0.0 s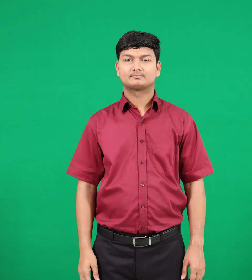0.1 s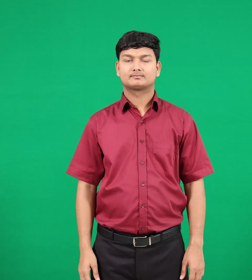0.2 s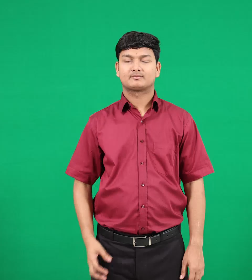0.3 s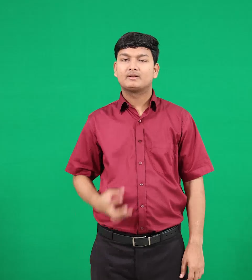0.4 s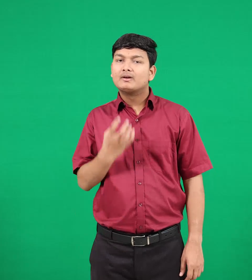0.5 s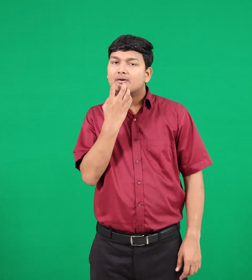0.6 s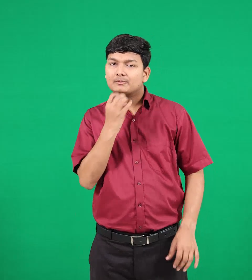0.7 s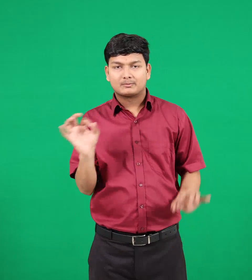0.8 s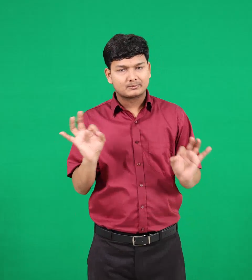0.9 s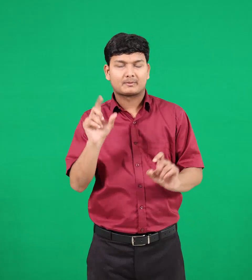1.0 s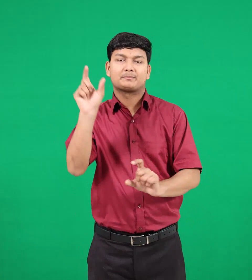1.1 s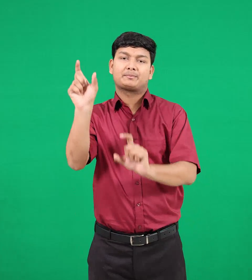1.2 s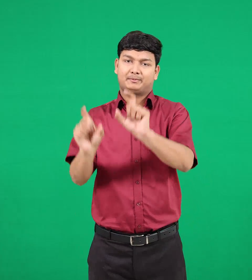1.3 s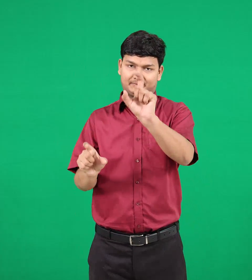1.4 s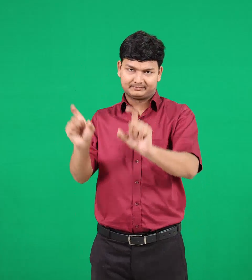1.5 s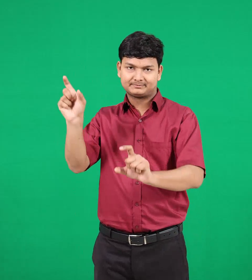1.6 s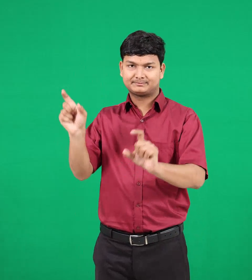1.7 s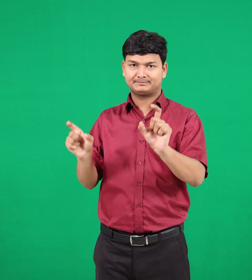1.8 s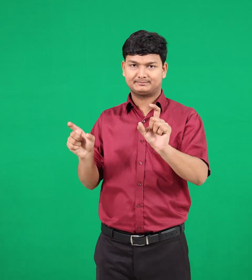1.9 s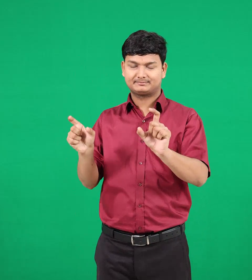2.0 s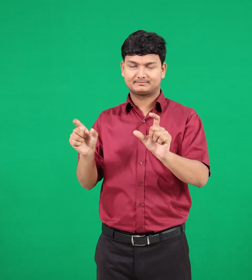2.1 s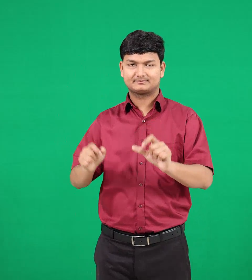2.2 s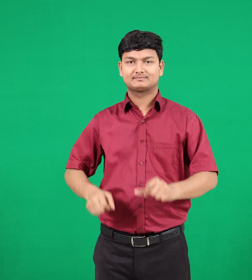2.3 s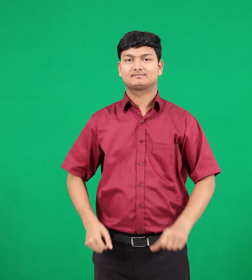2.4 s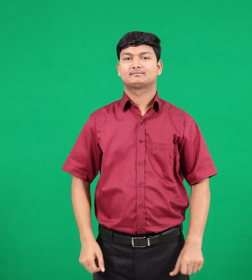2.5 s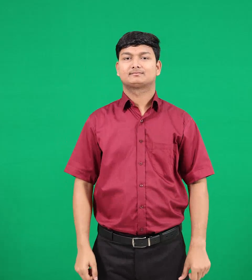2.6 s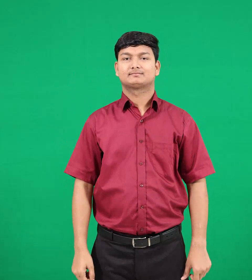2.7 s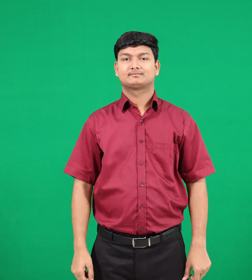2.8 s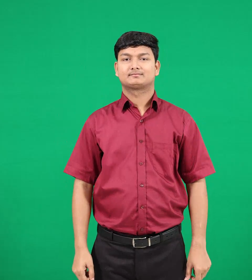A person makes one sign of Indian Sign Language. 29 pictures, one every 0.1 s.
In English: gentle
